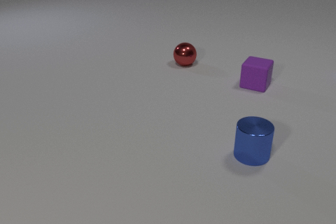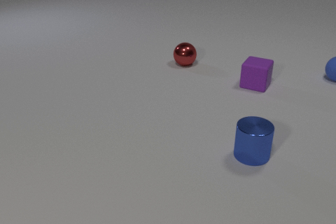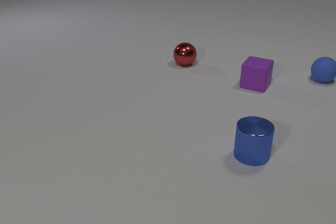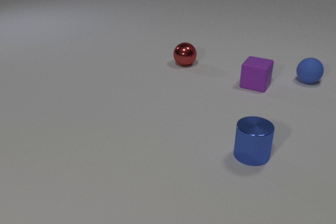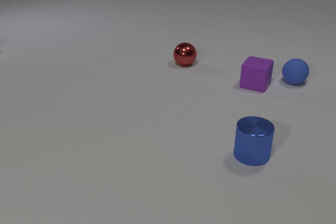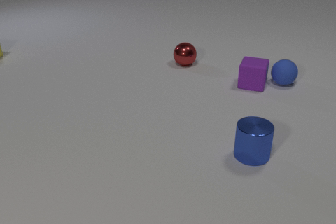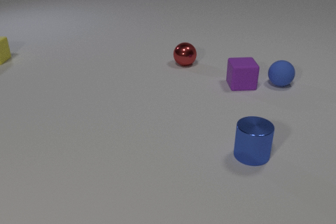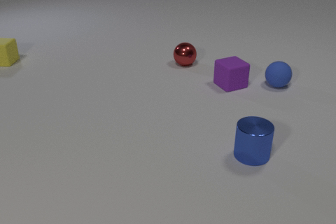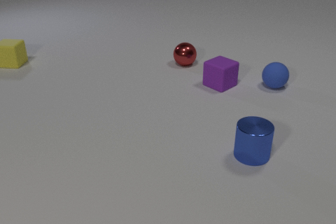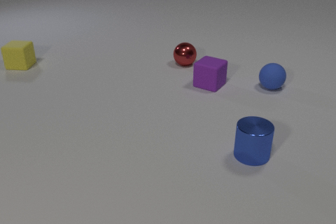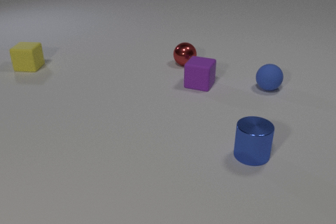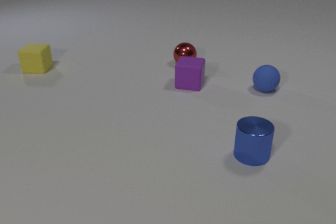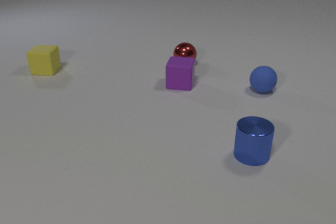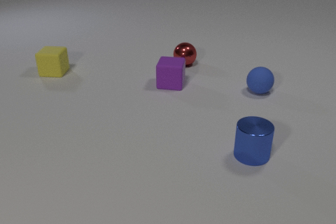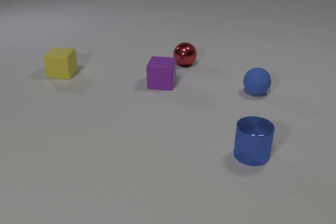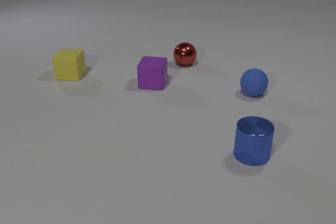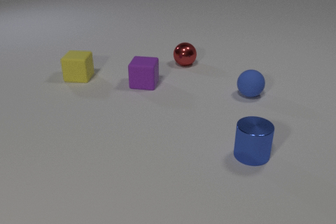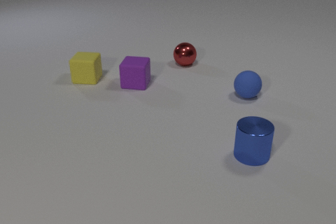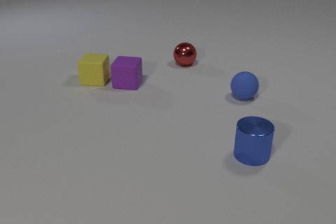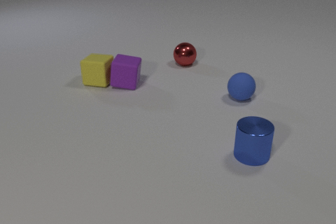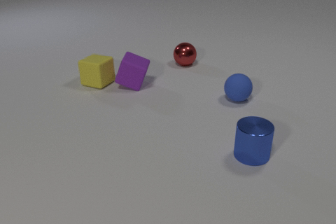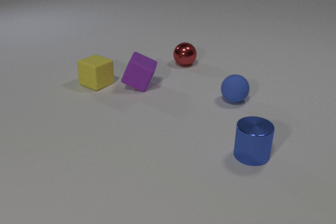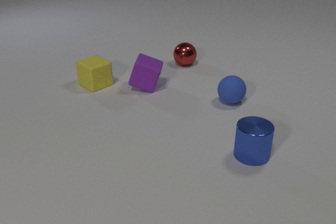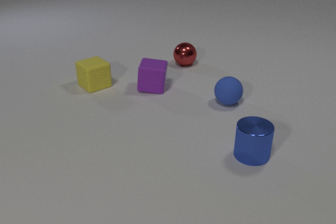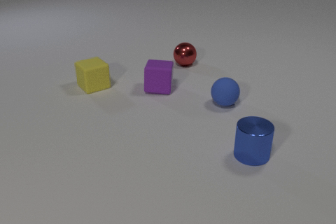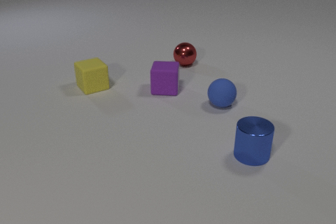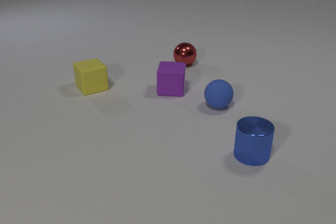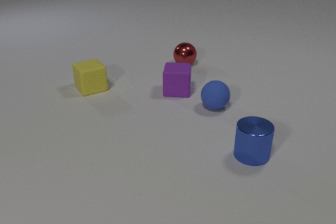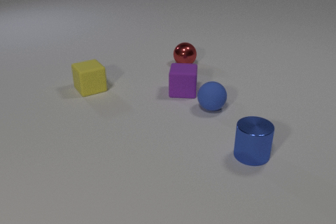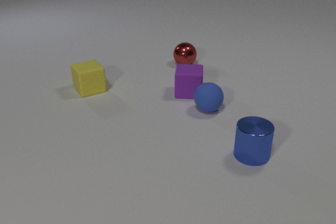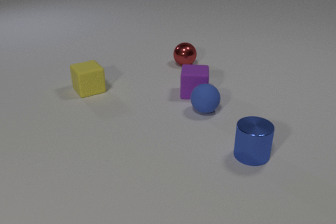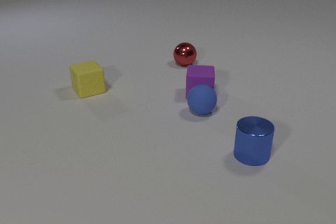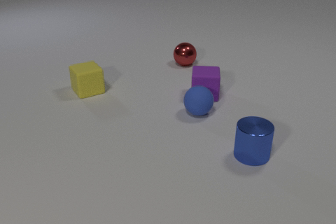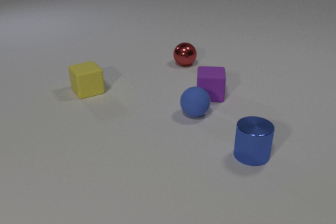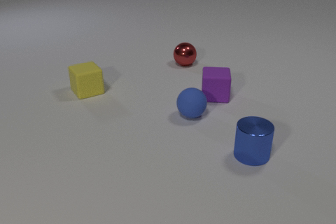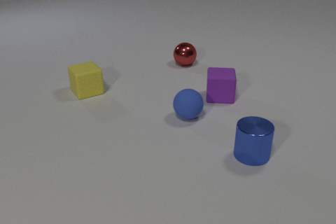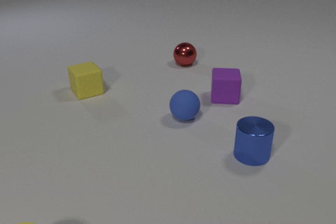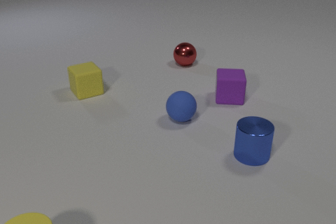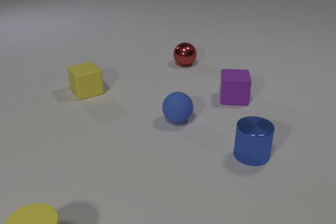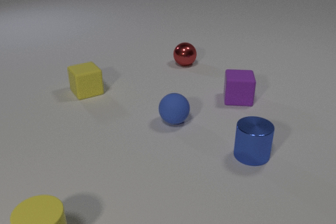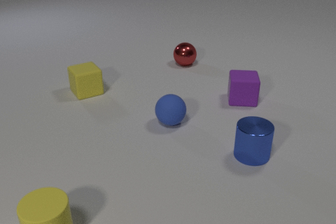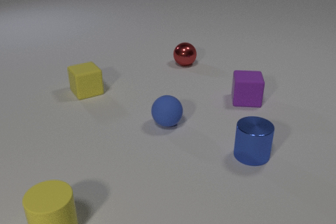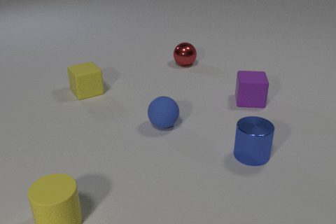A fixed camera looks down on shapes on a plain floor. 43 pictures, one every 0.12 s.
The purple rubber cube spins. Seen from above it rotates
counterclockwise.
The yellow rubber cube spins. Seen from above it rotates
clockwise.
0.00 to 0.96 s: The blue rubber sphere comes in at the right edge, rolls to the left and toward the camera. The purple rubber cube slides to the left, spins so that its near face slides to the right, counterclockwise seen from above. The yellow rubber cube comes in at the left edge, slides toward the camera and to the right. The blue rubber sphere and the purple rubber cube collide.
0.96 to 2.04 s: The blue rubber sphere rolls toward the camera and to the left. The purple rubber cube slides to the left, spins counterclockwise seen from above by about 30 degrees, its near face sliding to the right. The yellow rubber cube slides to the right and toward the camera.
2.04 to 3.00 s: The blue rubber sphere rolls to the left and toward the camera. The purple rubber cube slides to the right and toward the camera. The yellow rubber cube slides toward the camera, spins so that its near face slides to the left, clockwise seen from above. The purple rubber cube and the yellow rubber cube collide.
3.00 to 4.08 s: The blue rubber sphere rolls to the left and toward the camera. The purple rubber cube slides to the right. The yellow rubber cube slides toward the camera and to the left.
4.08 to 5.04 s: The blue rubber sphere rolls to the left and toward the camera. The purple rubber cube slides to the right. The yellow rubber cylinder comes in at the bottom edge, slides away from the camera and to the right.
Are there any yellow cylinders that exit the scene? no.
What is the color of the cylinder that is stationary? blue.
What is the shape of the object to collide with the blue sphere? cube.
